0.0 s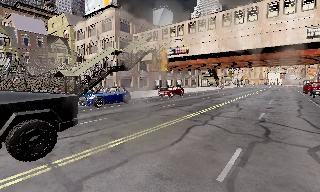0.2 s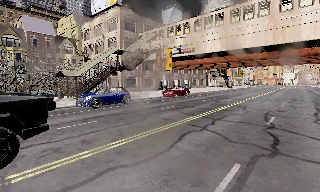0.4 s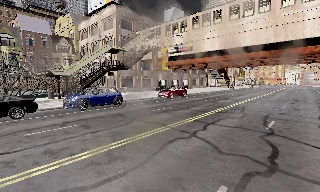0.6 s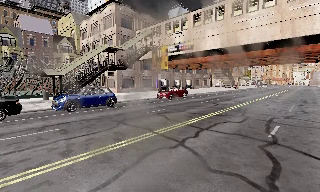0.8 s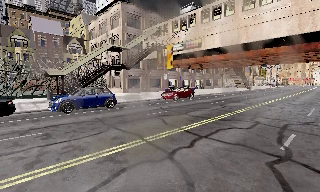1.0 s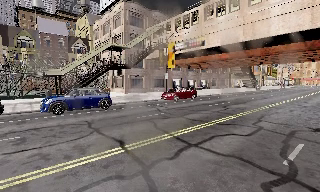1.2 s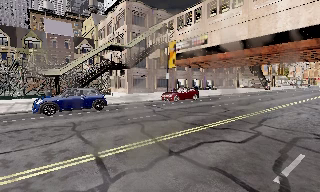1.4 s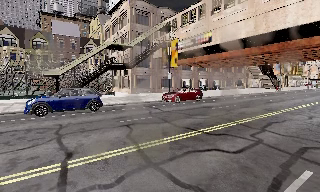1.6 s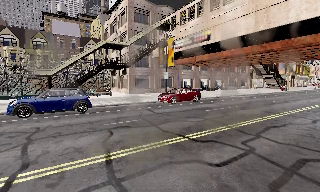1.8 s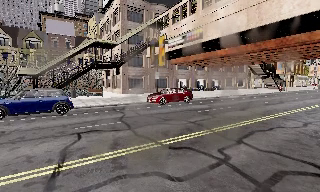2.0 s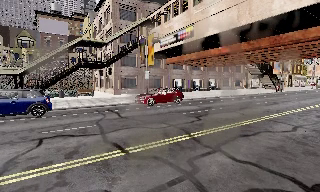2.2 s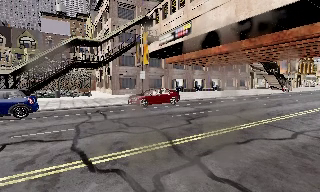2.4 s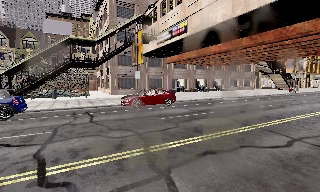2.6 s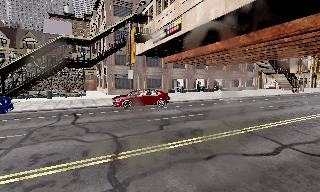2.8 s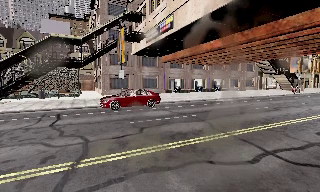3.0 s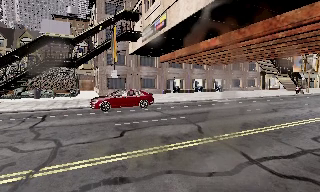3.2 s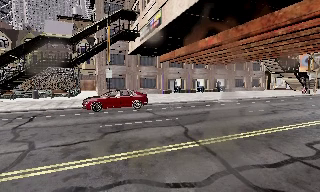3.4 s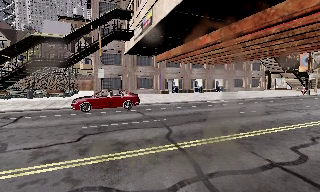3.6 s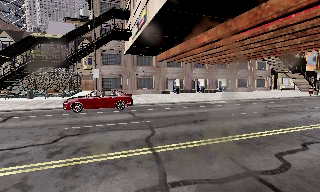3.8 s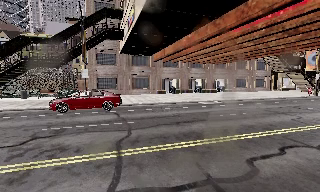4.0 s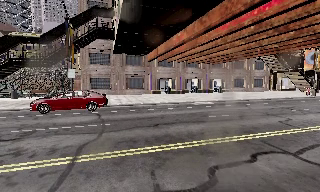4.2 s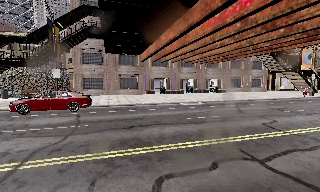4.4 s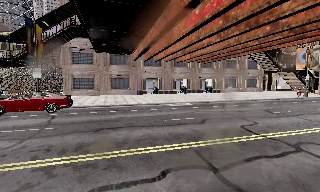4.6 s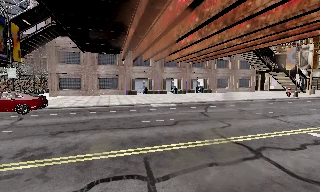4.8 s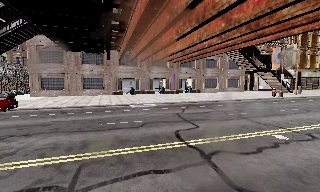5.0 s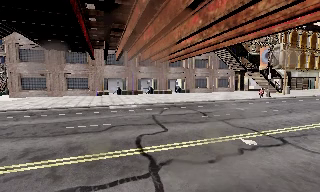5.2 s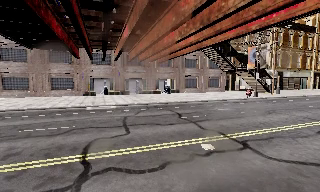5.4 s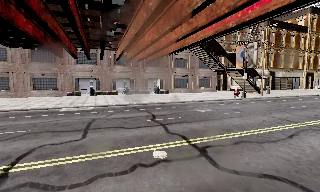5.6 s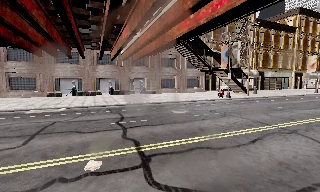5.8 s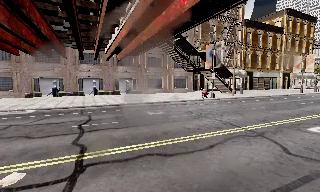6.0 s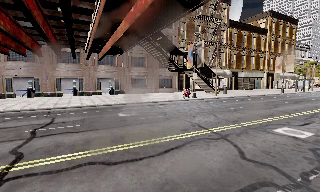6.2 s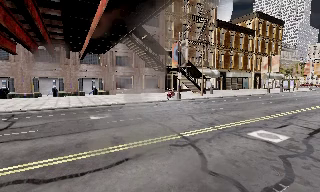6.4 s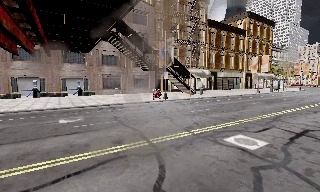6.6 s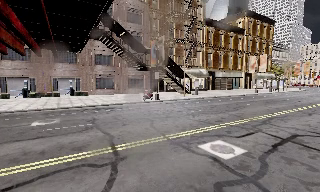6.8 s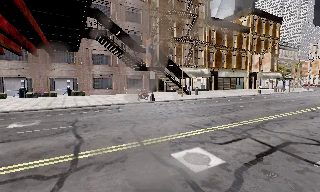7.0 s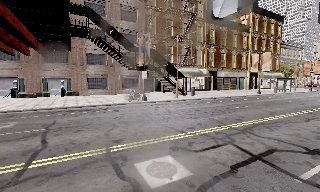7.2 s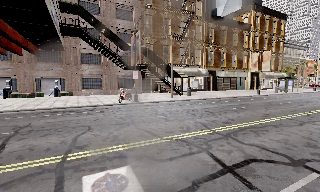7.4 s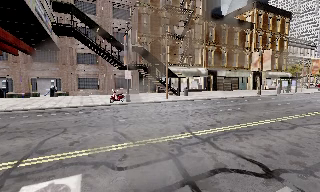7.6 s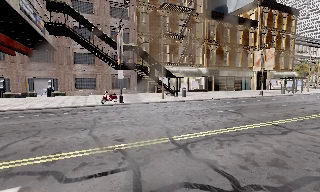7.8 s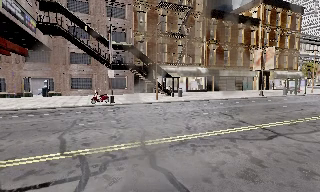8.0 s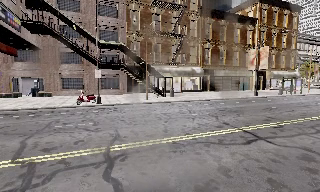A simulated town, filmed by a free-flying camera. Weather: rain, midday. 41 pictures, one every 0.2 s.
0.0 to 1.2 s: The camera pans to its left, which is counterclockwise from overhead, by about 15 degrees. It travels to its right and forward, about 7 m.
1.2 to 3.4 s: The camera pans to its left, which is counterclockwise from overhead, by about 15 degrees. It travels to its right and forward, about 12 m, so close, fixed things drift to the left.
3.4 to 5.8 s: The camera travels to its right, about 17 m, so close, fixed things drift to the left.
5.8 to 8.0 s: The camera travels to its right and forward, about 13 m, so close, fixed things drift to the left.
The film runs forward here.
